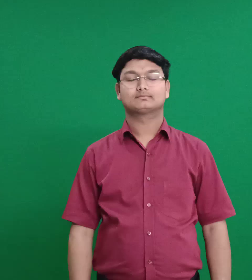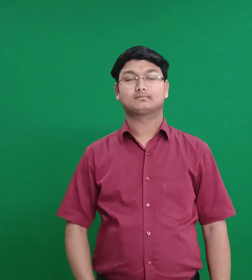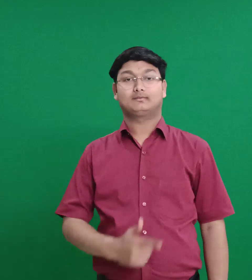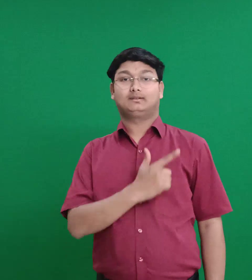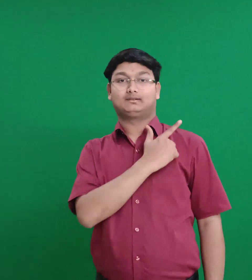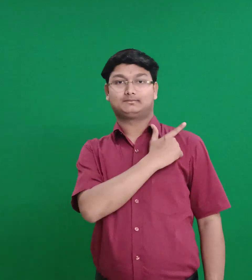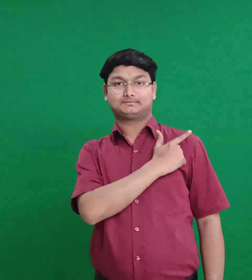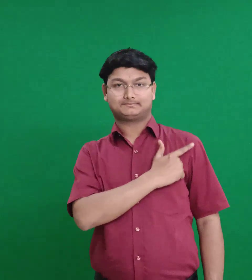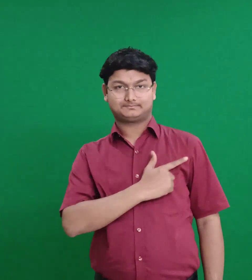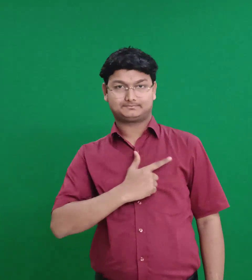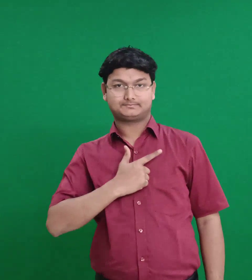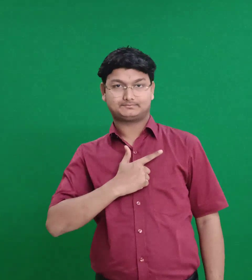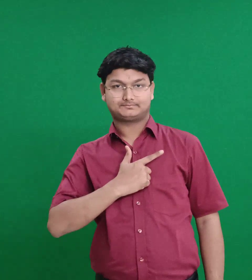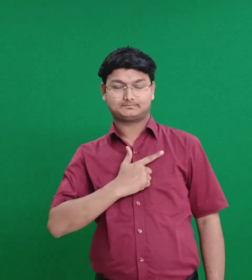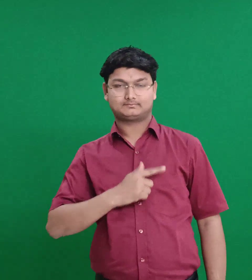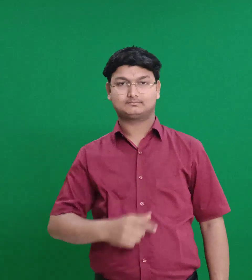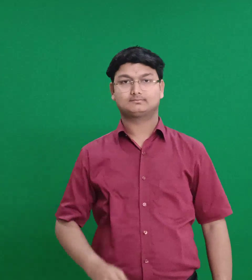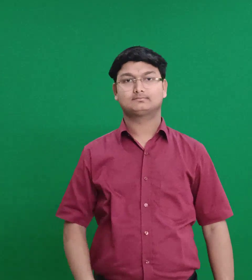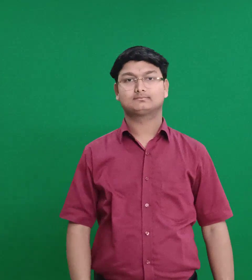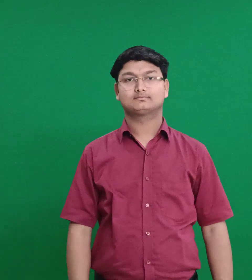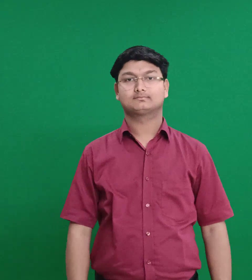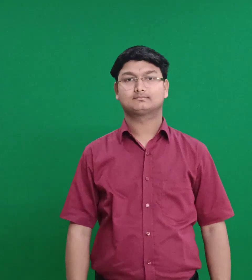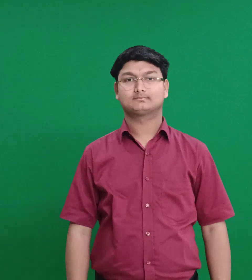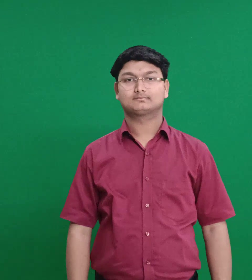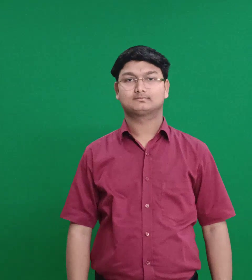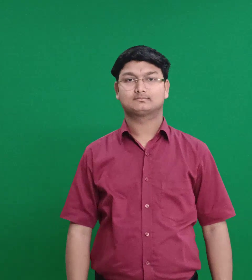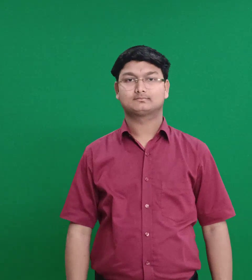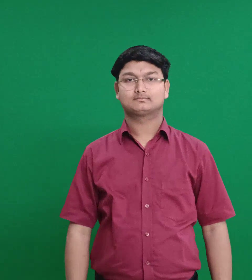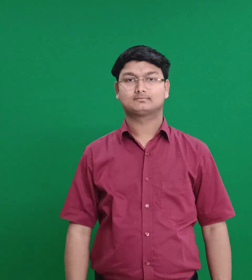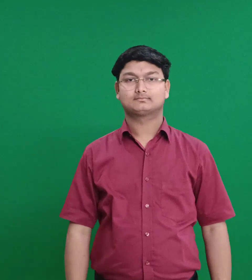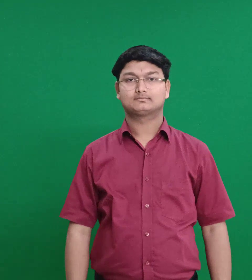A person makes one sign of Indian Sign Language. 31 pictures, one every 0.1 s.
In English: silas
